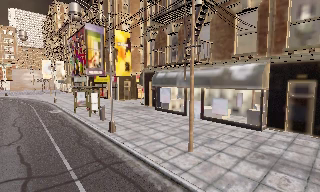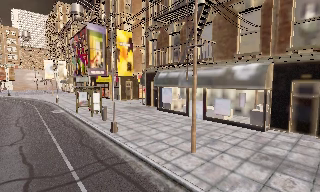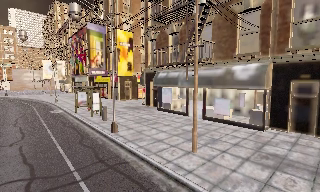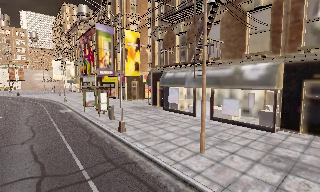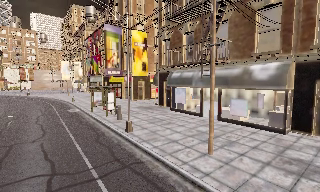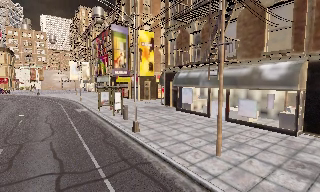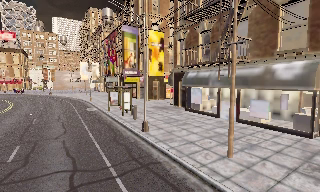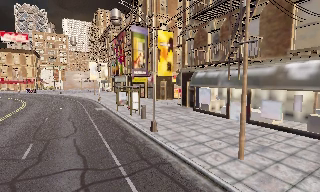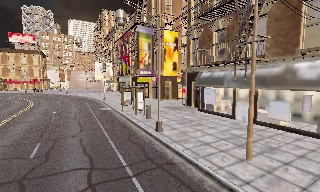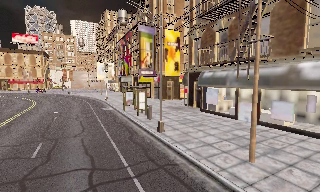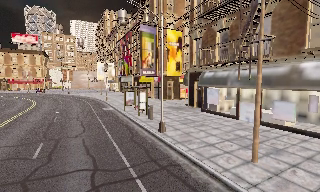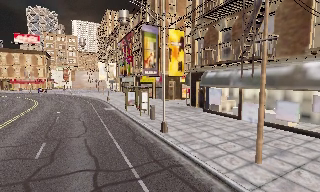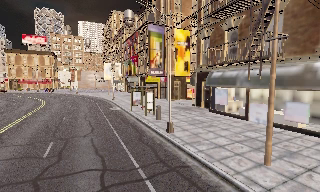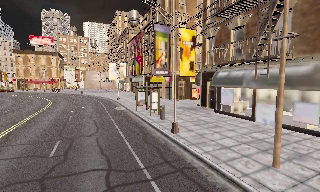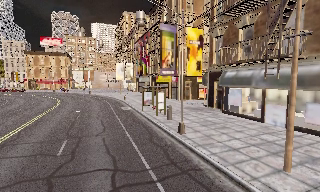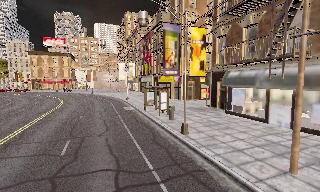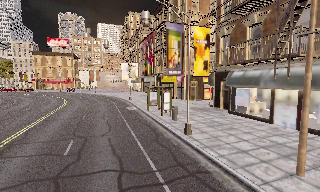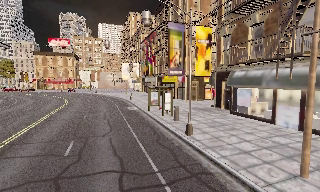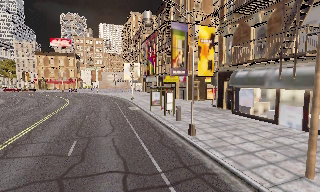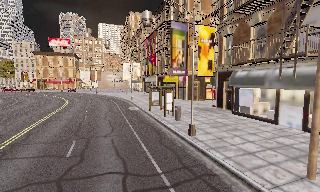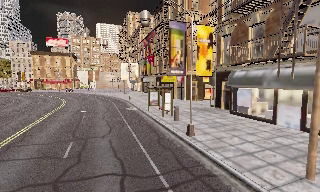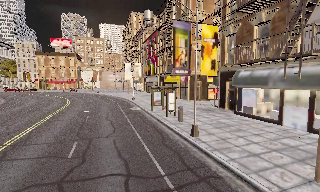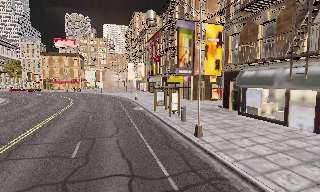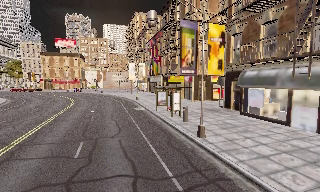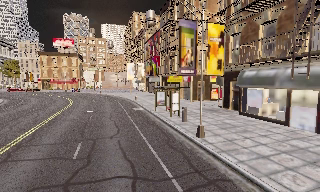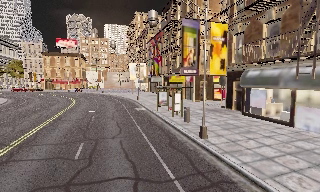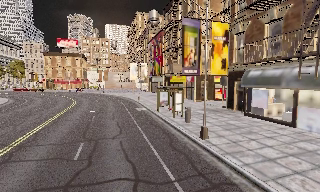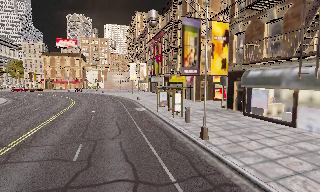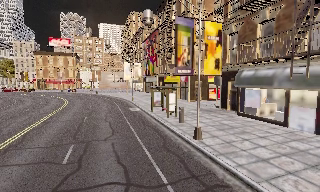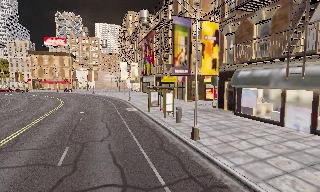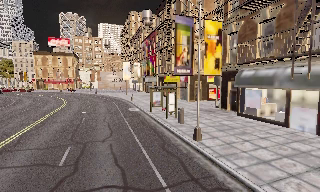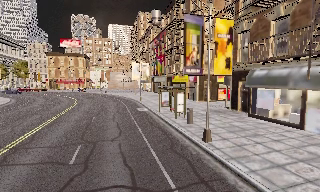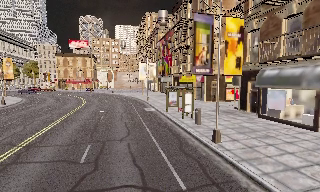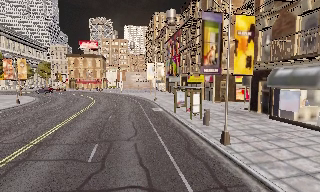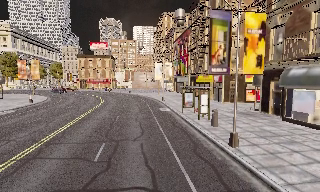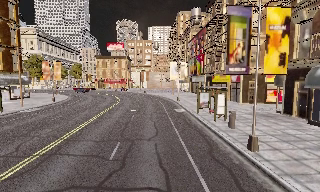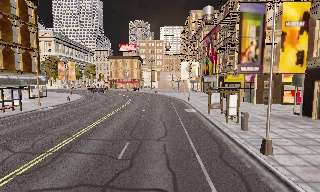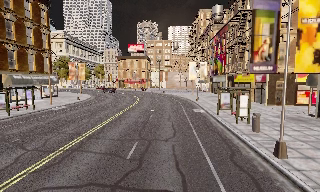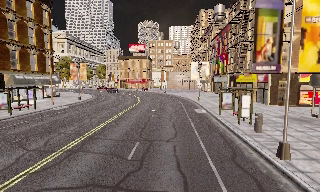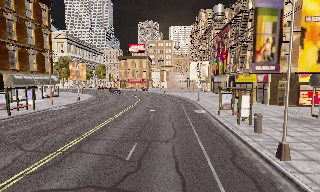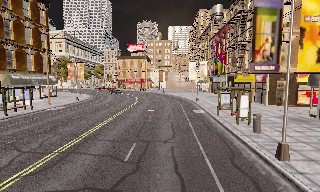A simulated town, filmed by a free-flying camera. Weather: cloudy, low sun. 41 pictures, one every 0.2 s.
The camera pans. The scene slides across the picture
to the right.
The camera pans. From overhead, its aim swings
counterclockwise.
0.0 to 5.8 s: The scene slides to the right, as the camera pans about 20 degrees to its left. It travels forward and to its left, about 2 m, so what stands in front looms larger.
5.8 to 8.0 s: The camera pans to its left, which is counterclockwise from overhead, by about 25 degrees. It travels forward, about 1 m, so what stands in front looms larger.
The film runs forward here.
